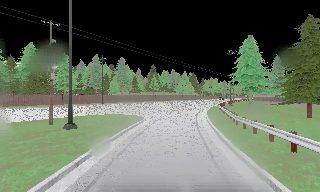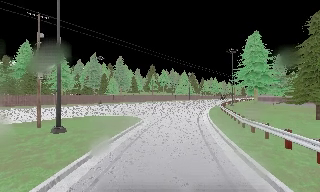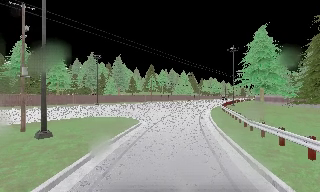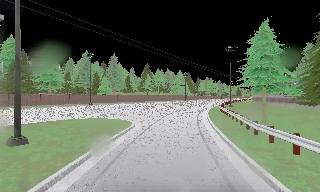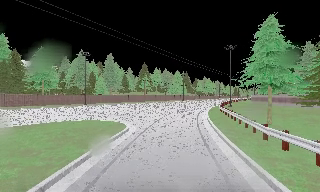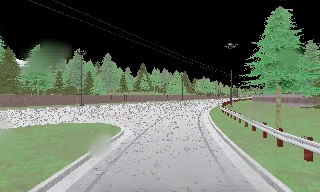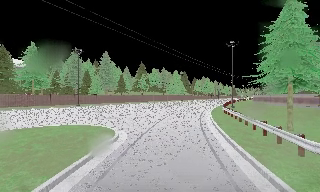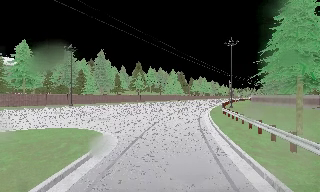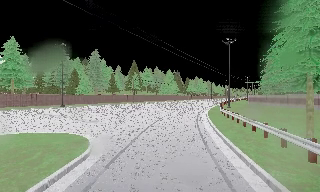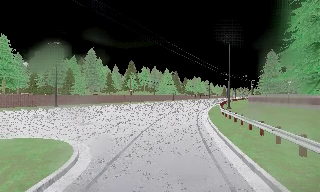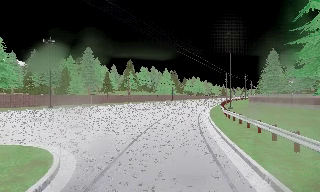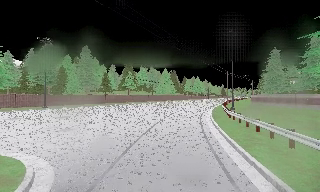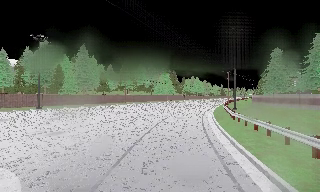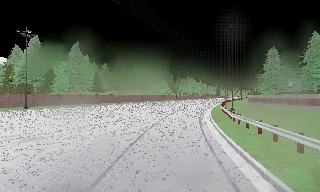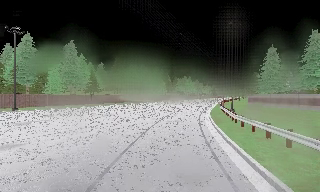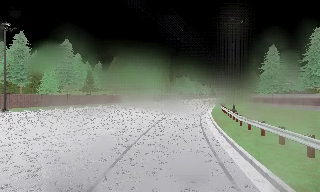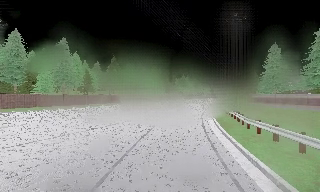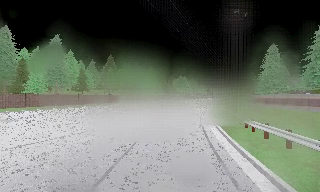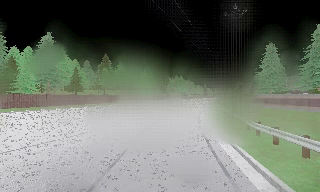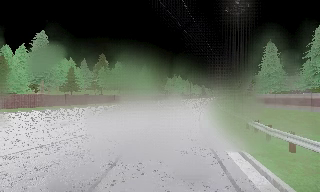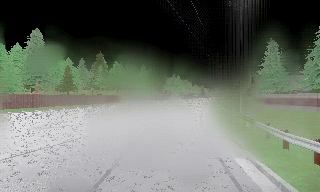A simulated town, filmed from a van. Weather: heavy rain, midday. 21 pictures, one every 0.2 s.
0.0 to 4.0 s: The camera pans to its right, which is clockwise from overhead, by about 15 degrees. It travels forward, about 20 m, so what stands in front looms larger.
The film runs forward here.
